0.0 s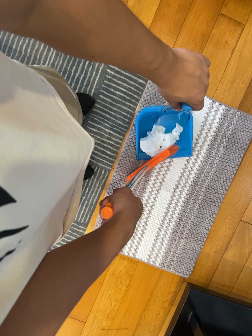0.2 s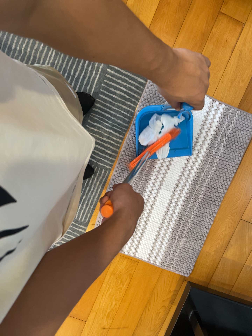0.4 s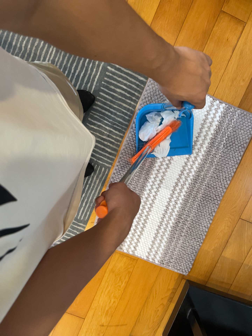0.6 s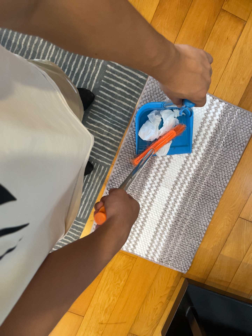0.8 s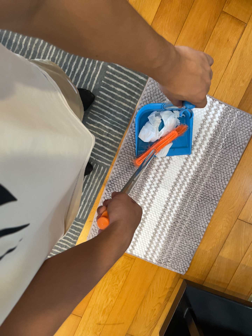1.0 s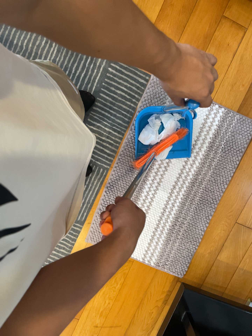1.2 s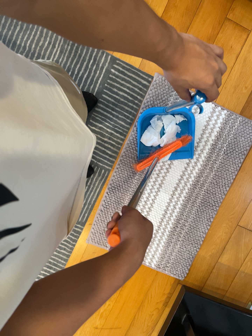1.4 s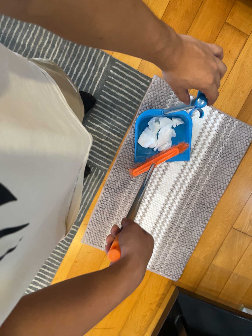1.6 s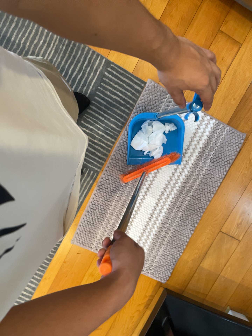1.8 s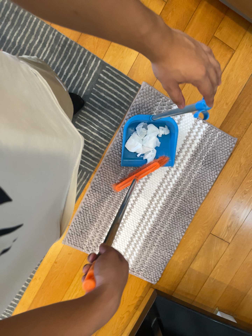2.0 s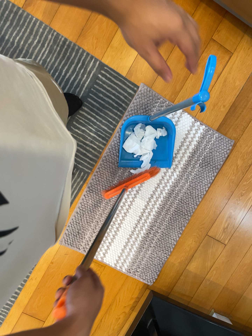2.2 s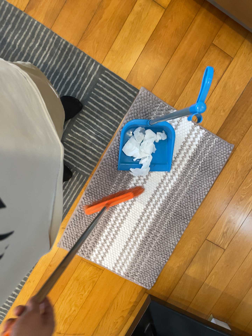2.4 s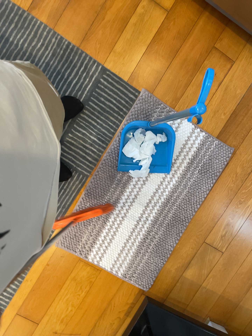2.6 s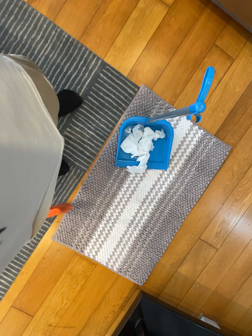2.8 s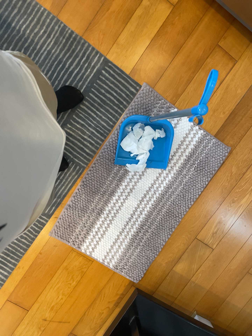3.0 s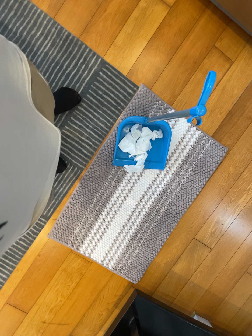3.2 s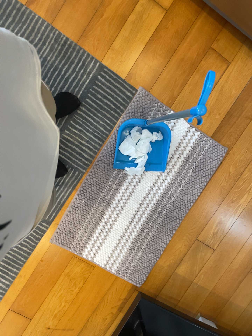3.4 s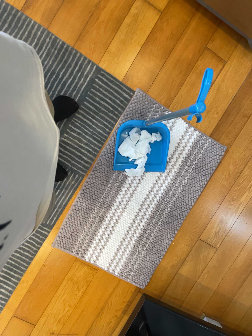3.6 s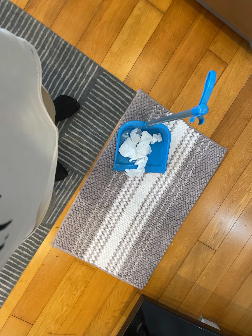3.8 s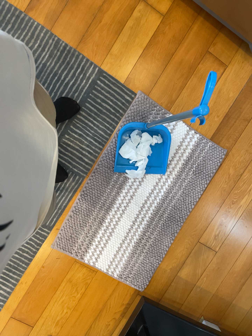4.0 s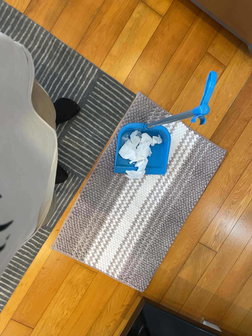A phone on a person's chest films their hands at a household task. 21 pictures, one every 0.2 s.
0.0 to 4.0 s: The camera travels to its left, about 6 cm. It rolls about its line of sight by about 10 degrees, and the scene rotates clockwise.
The film runs forward here.
